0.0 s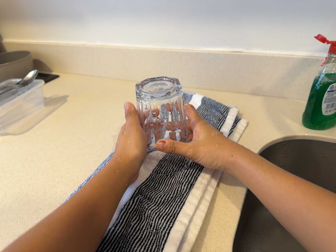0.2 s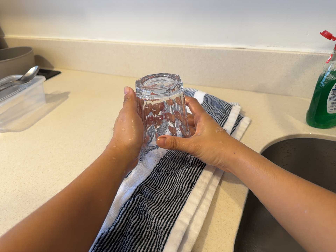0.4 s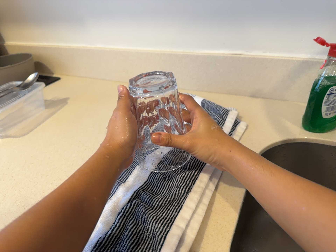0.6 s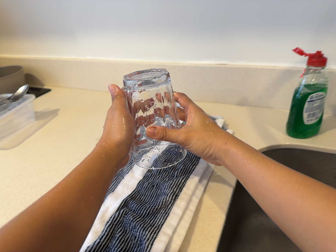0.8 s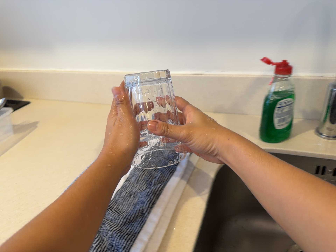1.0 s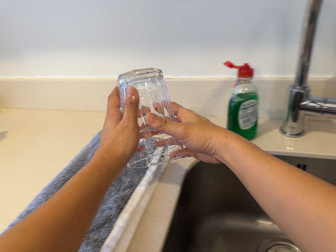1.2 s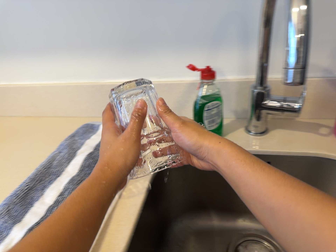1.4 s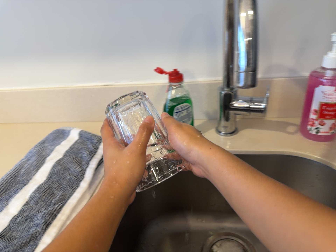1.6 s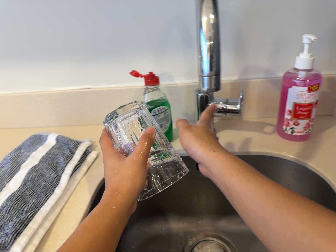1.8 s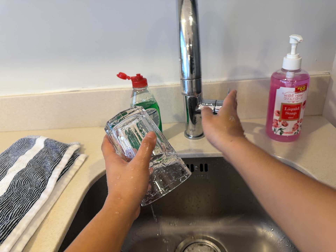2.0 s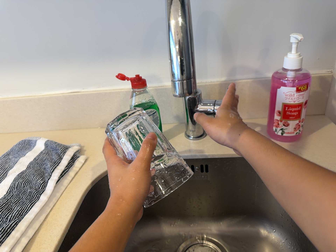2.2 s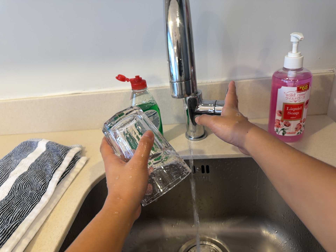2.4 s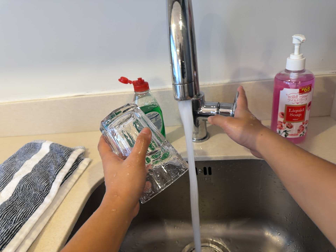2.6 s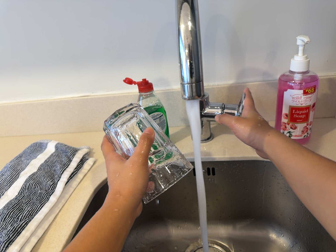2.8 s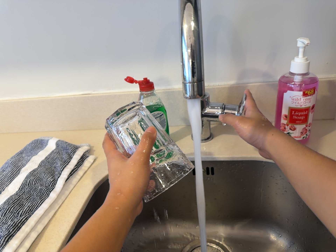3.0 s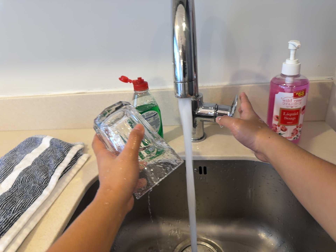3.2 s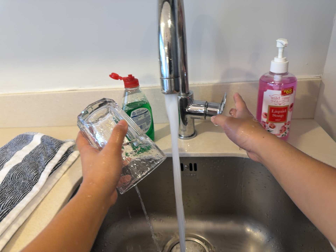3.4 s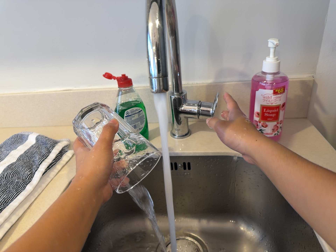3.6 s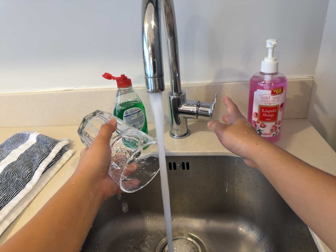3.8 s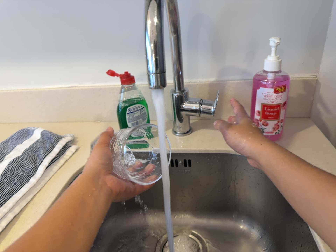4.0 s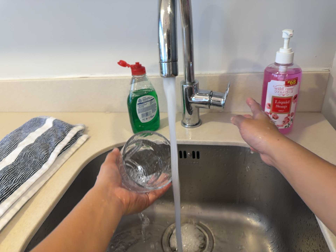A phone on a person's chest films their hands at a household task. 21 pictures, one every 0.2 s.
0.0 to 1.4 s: The camera pans to its right by about 15 degrees. It travels to its right, about 12 cm, so close, fixed things drift to the left. It rolls about its line of sight by about 10 degrees, and the scene rotates counterclockwise.
1.4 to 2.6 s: The camera travels to its right, about 6 cm, so close, fixed things drift to the left.
2.6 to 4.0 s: The camera shifts only a little, or ends up much as it began.
The film runs backward here.
